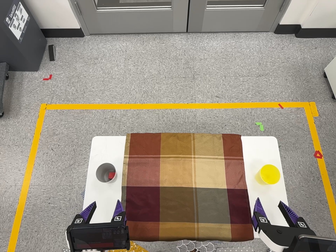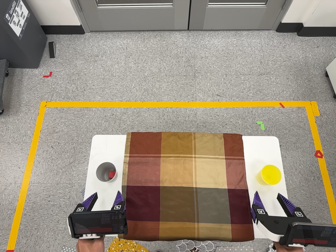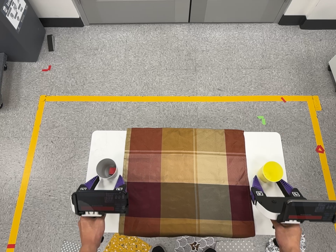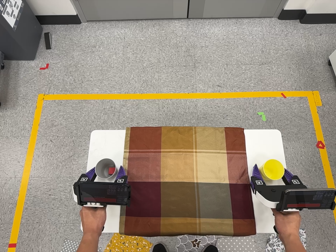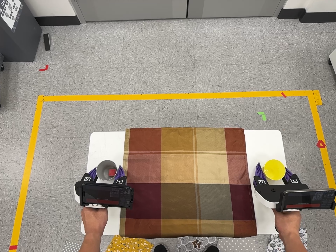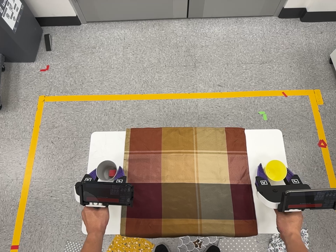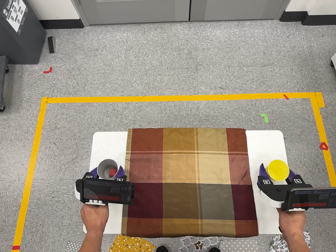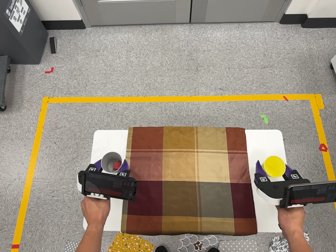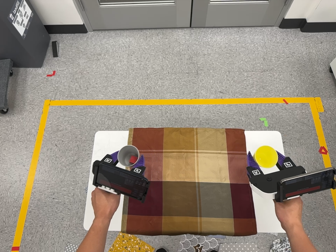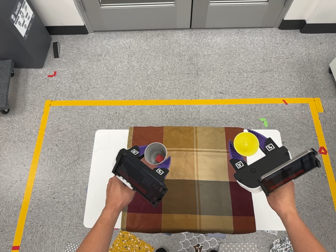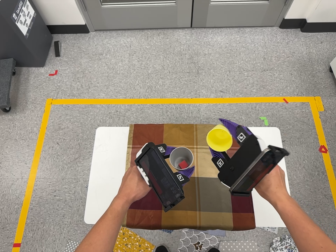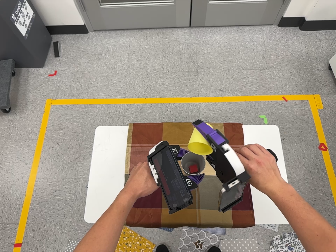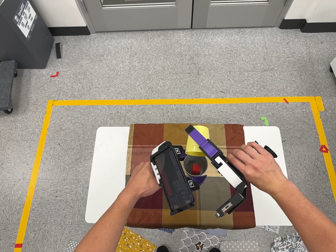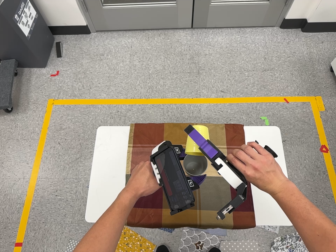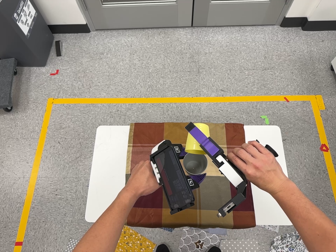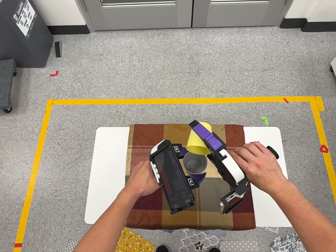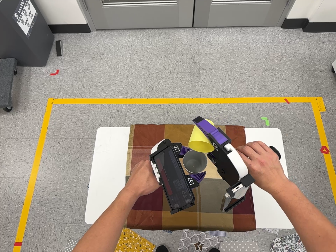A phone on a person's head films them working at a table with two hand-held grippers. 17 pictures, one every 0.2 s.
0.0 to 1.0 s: The camera shifts only a little, or ends up much as it began.
1.0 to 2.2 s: The camera travels toward the bottom of its view and backward, about 9 cm, so close, fixed things drift upward.
2.2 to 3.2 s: The camera shifts only a little, or ends up much as it began.
The film runs backward here.
